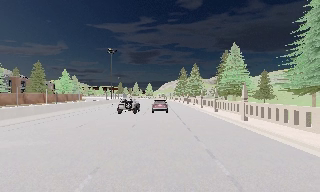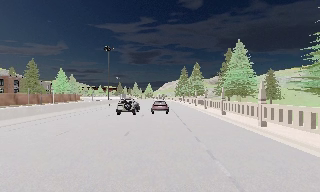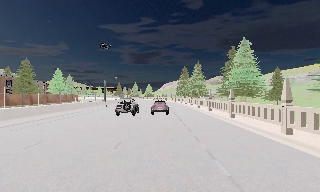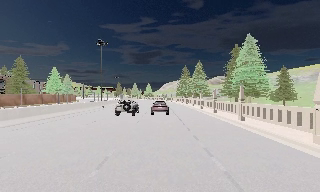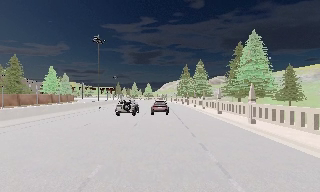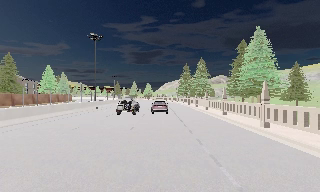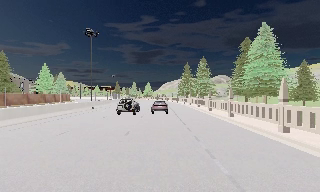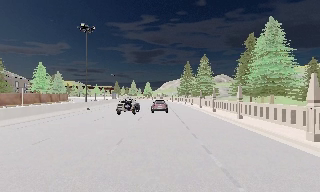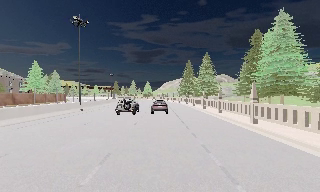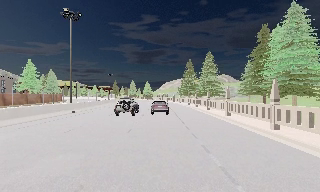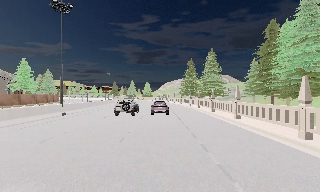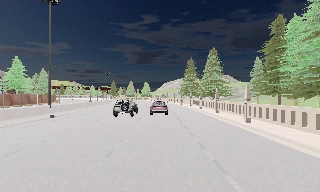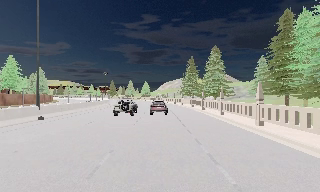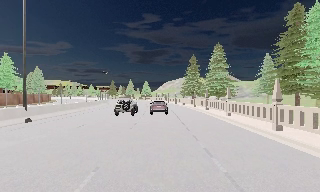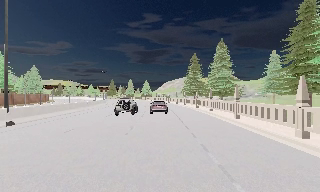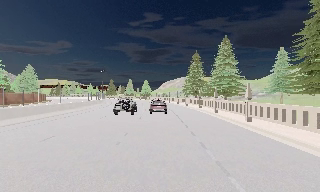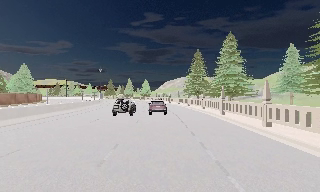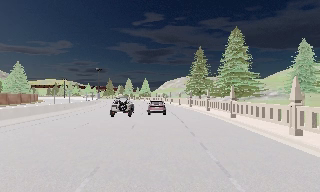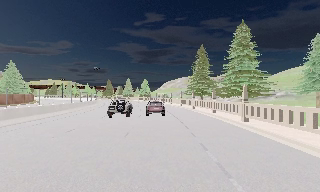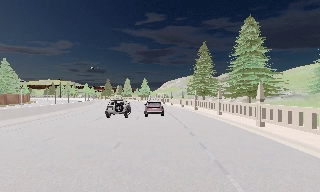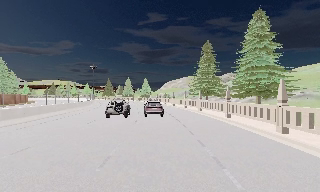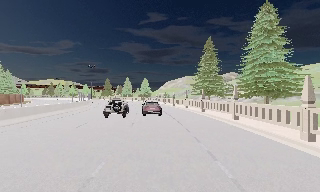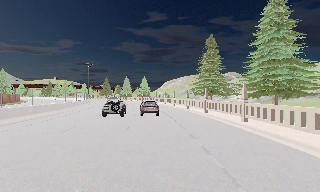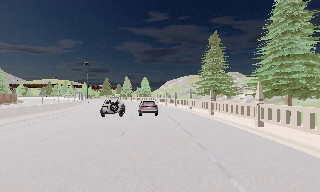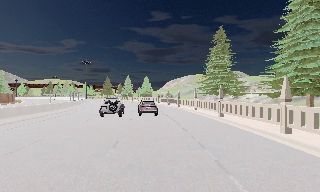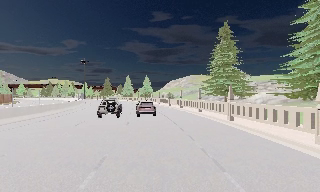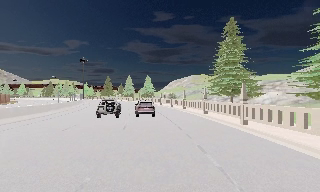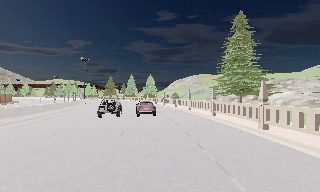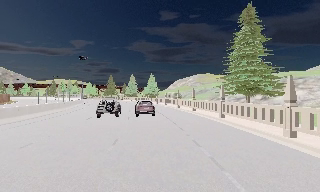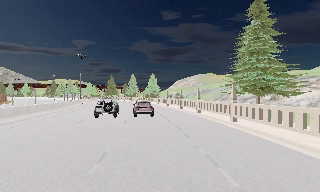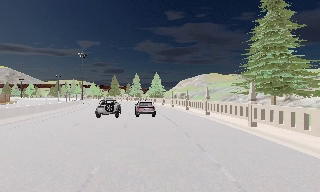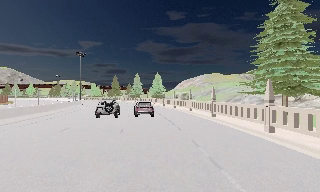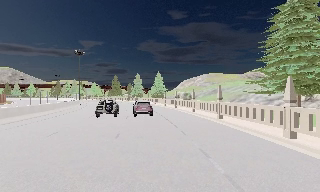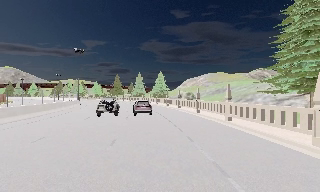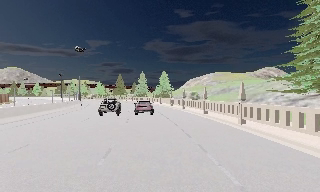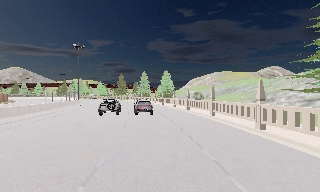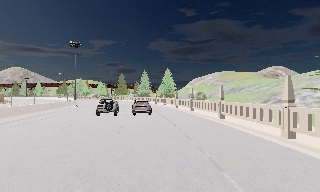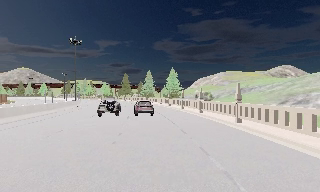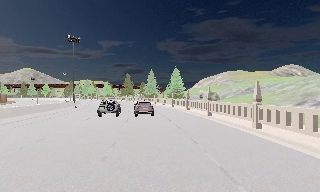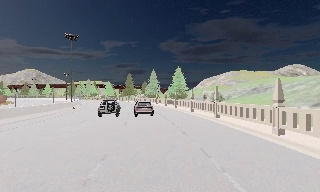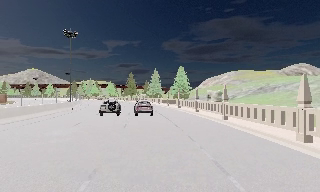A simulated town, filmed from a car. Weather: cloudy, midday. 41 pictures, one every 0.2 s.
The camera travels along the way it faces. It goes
forward.
0.0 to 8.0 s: The camera swings to its left by about 15 degrees, and the scene slides to the right. It travels forward, about 65 m, so what stands in front looms larger.
The film runs forward here.
